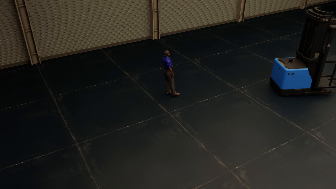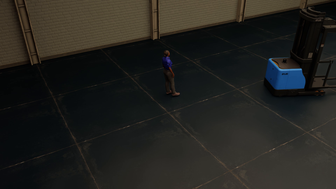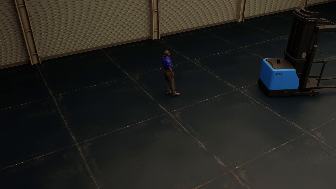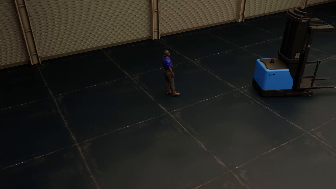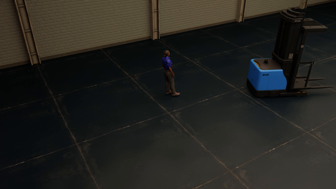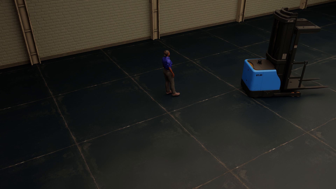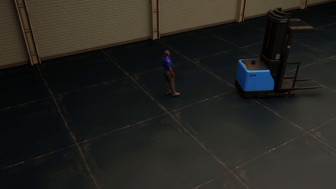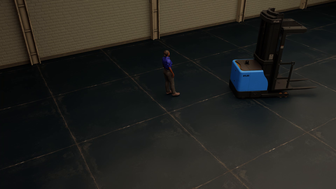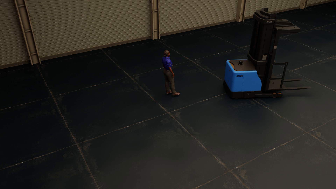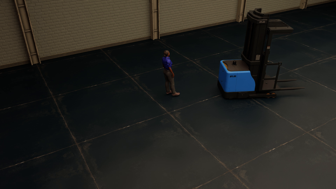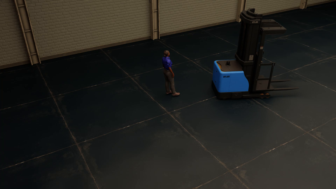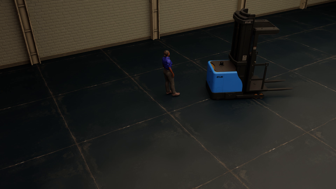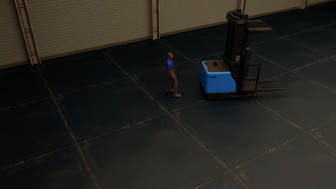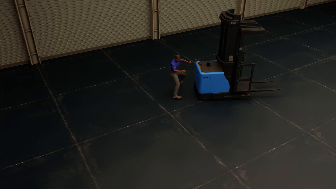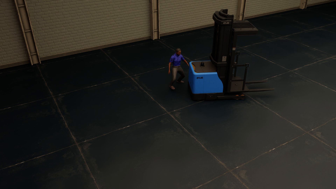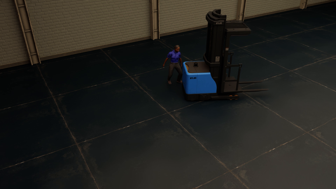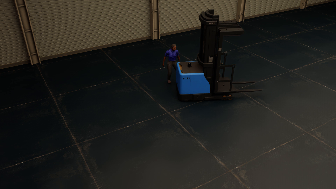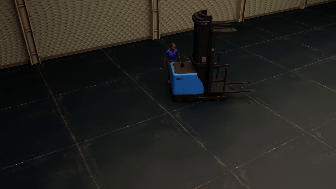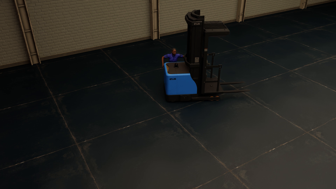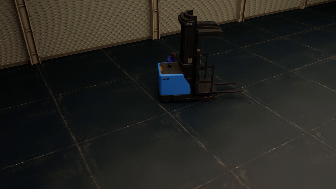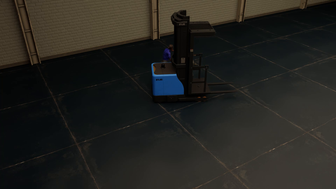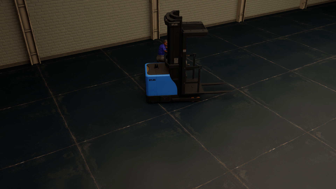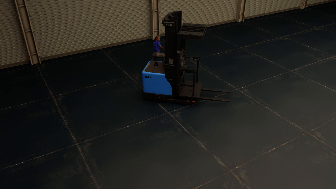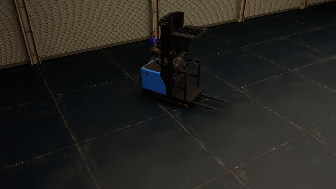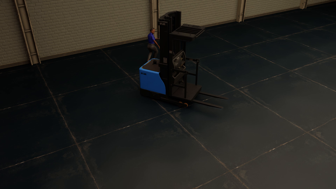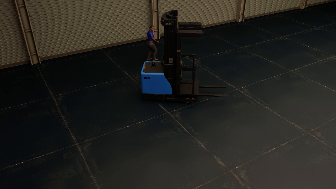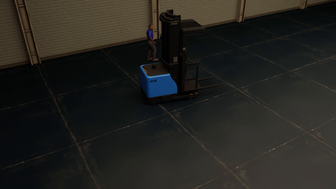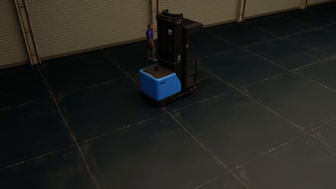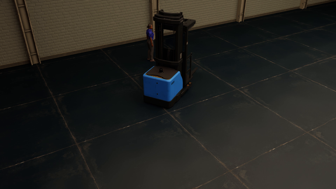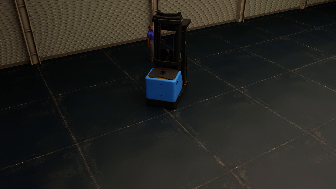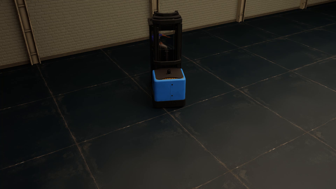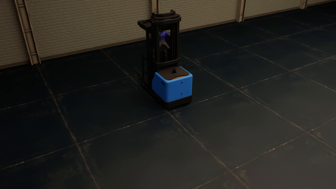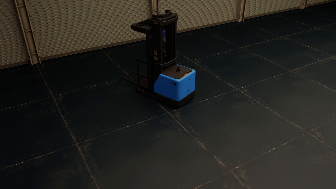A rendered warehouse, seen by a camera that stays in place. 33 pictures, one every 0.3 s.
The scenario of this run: Near miss between a forklift and a person.
